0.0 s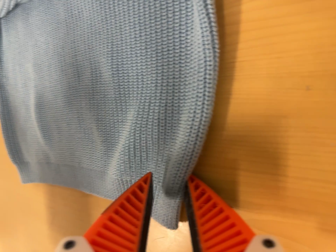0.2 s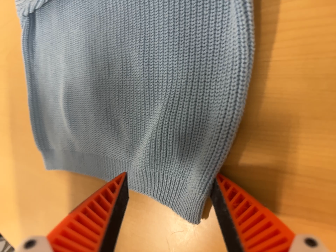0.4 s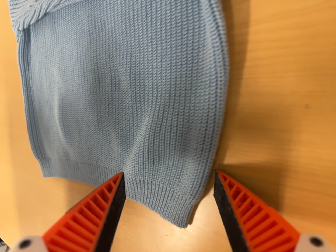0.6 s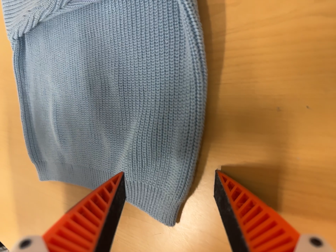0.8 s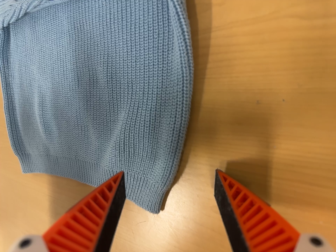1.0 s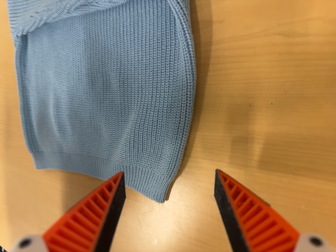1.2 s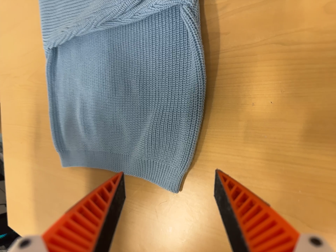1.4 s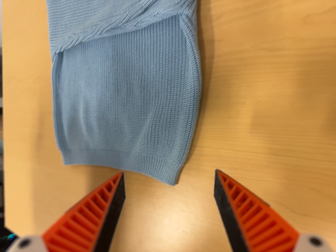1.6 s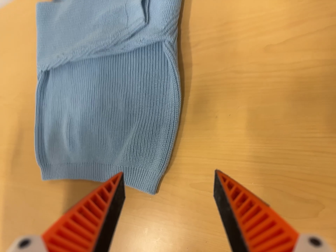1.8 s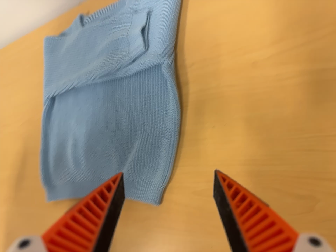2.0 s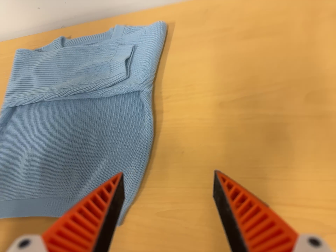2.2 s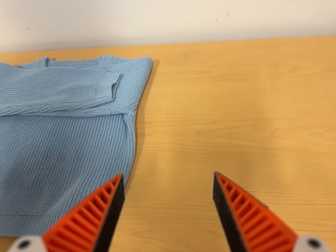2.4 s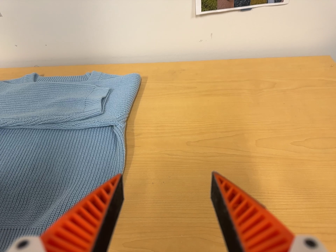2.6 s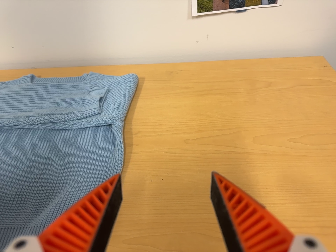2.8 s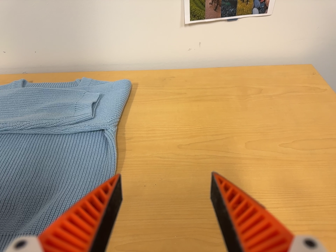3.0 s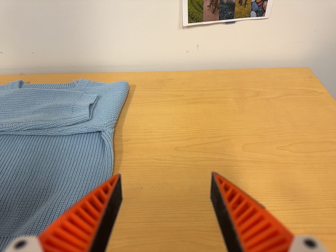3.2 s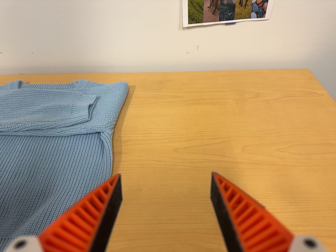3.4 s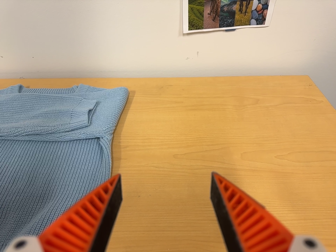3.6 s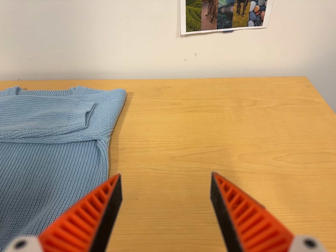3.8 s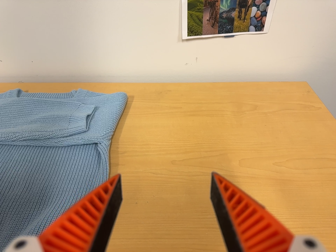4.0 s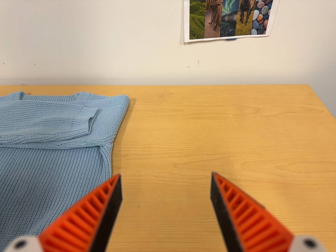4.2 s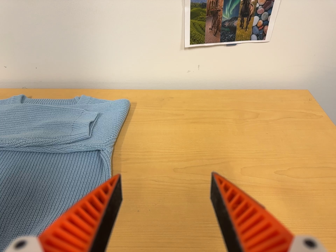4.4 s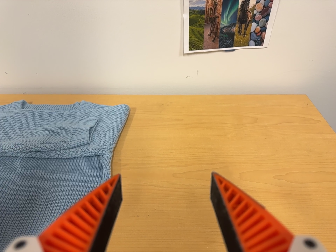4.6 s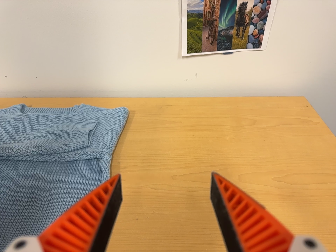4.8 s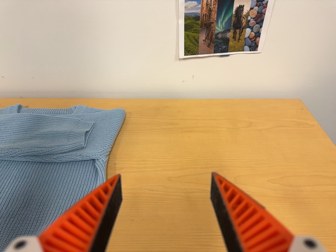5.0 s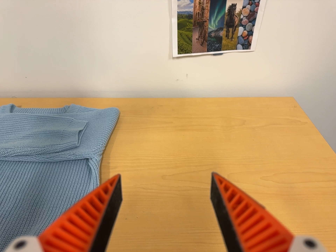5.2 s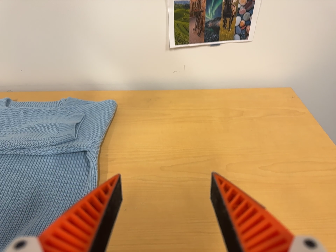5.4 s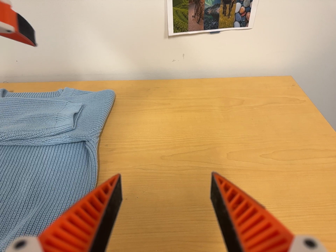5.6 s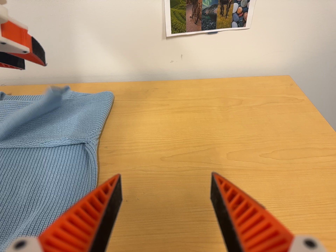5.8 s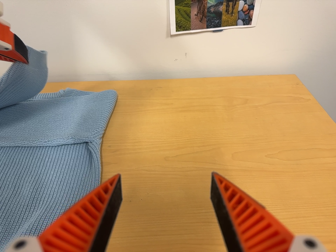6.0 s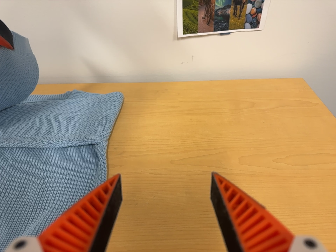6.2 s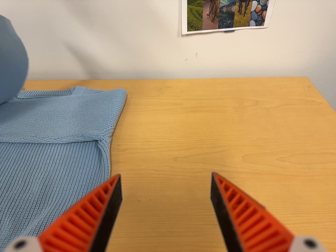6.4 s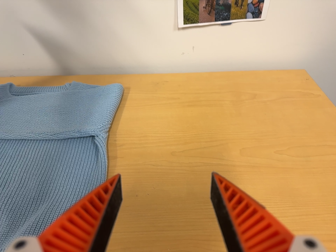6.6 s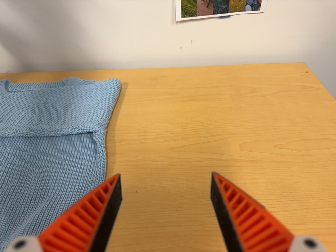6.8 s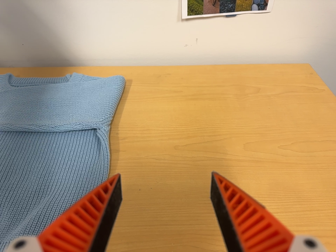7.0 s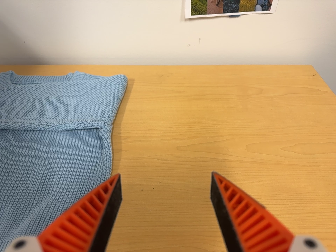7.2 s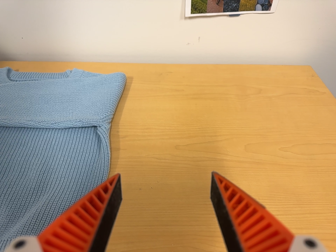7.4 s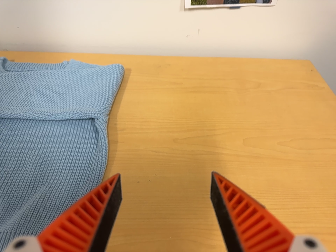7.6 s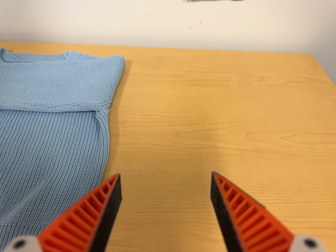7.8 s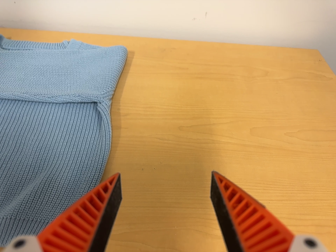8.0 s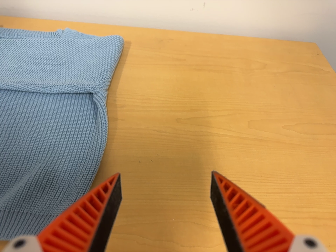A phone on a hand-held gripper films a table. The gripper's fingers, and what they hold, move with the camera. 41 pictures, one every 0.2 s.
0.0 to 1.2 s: The camera travels backward, about 12 cm, so what stands in front gets smaller.
1.2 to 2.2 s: The camera pans to its right by about 30 degrees. It travels toward the bottom of its view, backward and to its left, about 22 cm. Its aim tips toward the top of its view by about 40 degrees. It rolls about its line of sight by about 15 degrees, and the scene rotates clockwise.
2.2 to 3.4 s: The camera's aim tips toward the top of its view by about 10 degrees, and the scene shifts downward.
3.4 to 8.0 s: The camera travels to its left and forward, about 7 cm. Its aim tips toward the bottom of its view by about 10 degrees, and the scene shifts upward.
The film runs backward here.
